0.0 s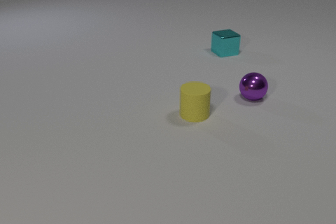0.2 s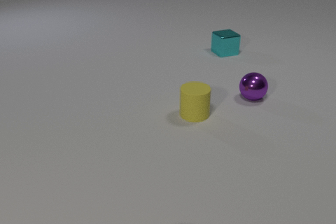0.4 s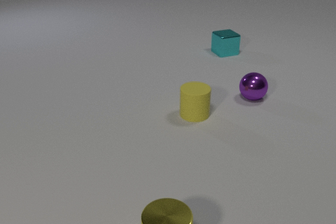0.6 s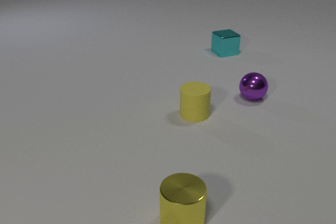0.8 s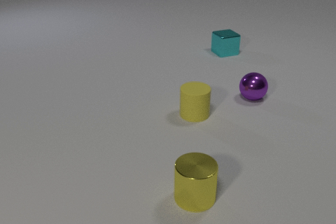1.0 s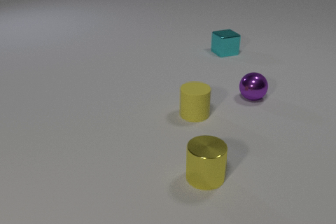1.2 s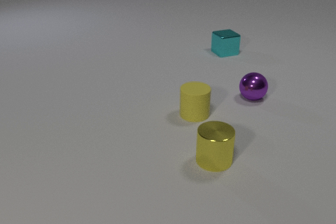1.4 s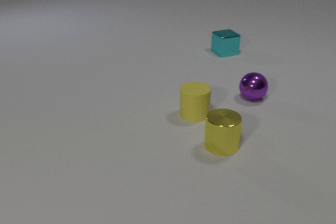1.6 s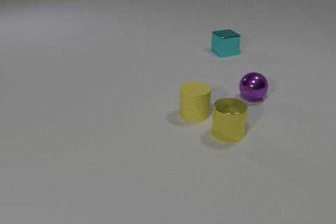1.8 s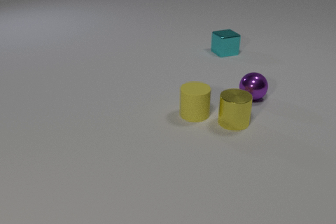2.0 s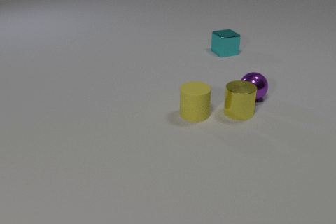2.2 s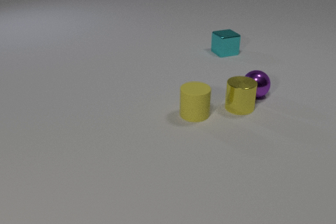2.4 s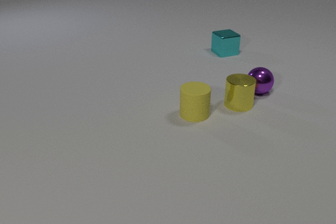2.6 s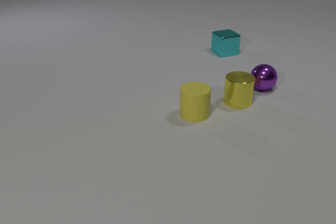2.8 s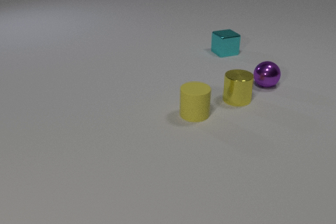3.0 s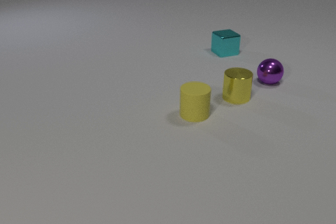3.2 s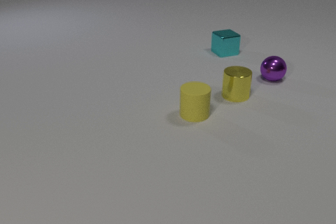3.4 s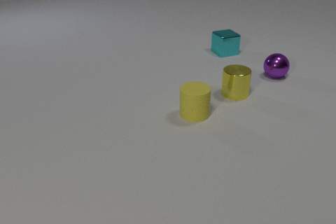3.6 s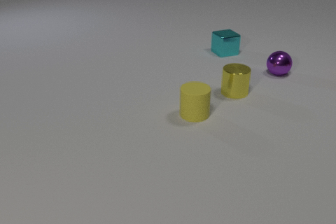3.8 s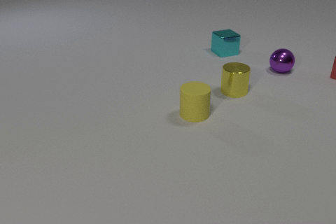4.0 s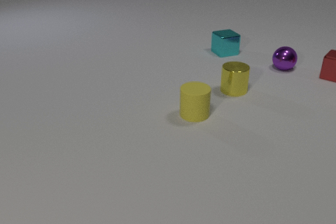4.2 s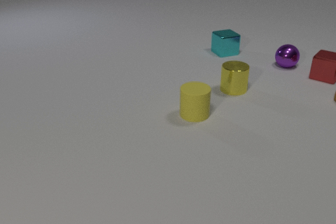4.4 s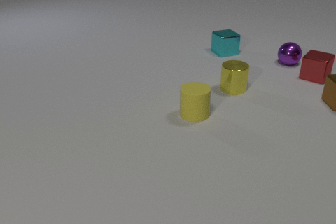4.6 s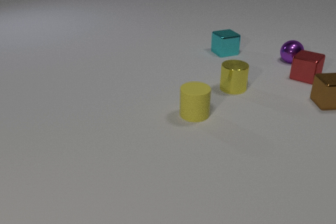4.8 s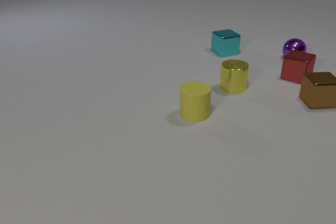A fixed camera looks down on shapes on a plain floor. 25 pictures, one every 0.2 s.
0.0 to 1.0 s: The yellow metal cylinder comes in at the bottom edge, slides away from the camera.
1.0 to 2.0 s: The yellow metal cylinder slides away from the camera.
2.0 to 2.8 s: The yellow metal cylinder slides away from the camera. The purple metal sphere rolls away from the camera. The yellow metal cylinder and the purple metal sphere collide.
2.8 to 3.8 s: The yellow metal cylinder slides away from the camera. The purple metal sphere rolls away from the camera. The red metal cube comes in at the right edge.
3.8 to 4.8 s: The yellow metal cylinder slides away from the camera. The purple metal sphere rolls away from the camera. The red metal cube slides to the left and toward the camera. The brown metal cube comes in at the right edge, slides to the left.
Are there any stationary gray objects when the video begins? no.
What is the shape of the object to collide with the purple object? cylinder.
How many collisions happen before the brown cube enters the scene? 1.
